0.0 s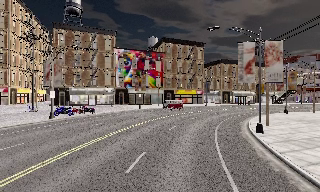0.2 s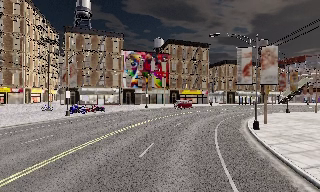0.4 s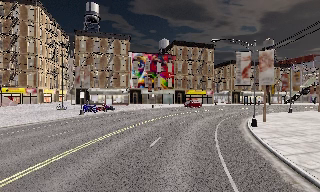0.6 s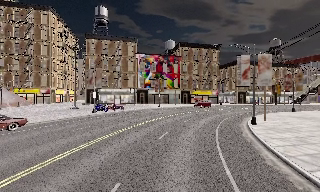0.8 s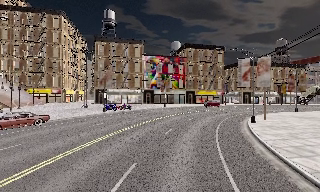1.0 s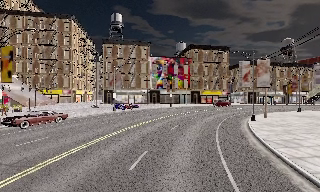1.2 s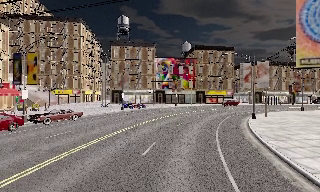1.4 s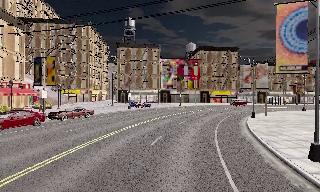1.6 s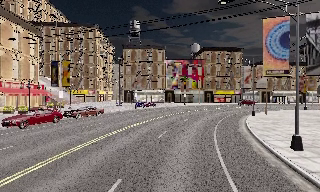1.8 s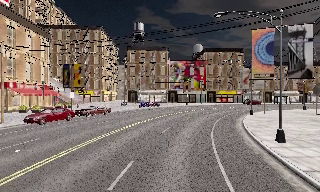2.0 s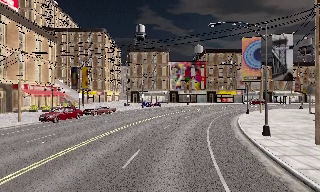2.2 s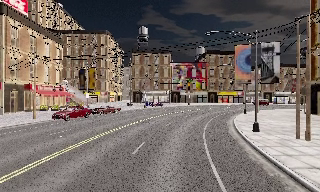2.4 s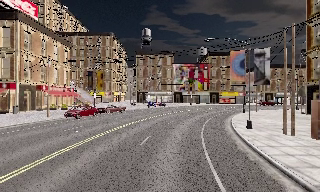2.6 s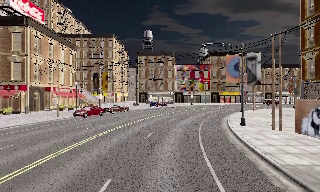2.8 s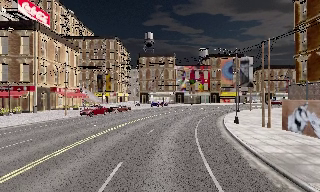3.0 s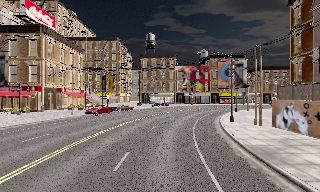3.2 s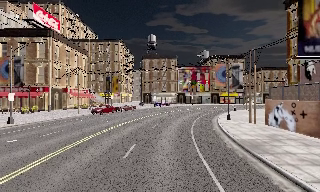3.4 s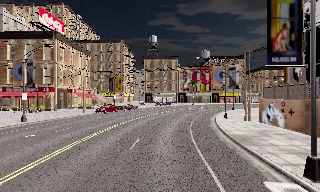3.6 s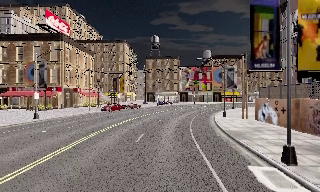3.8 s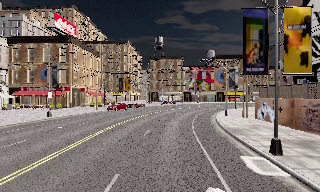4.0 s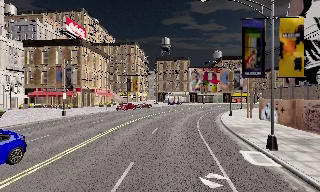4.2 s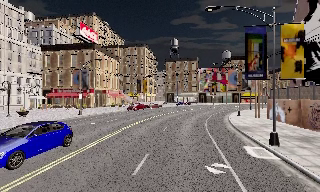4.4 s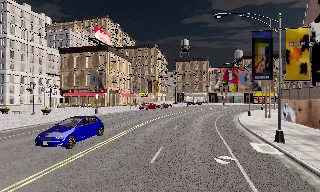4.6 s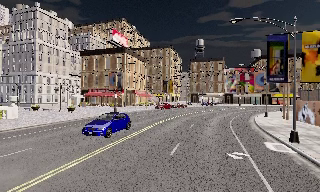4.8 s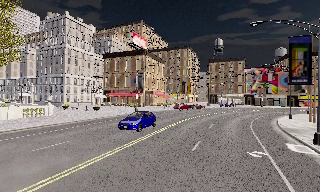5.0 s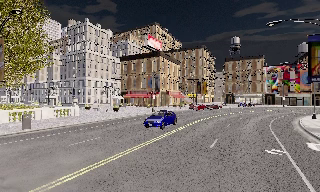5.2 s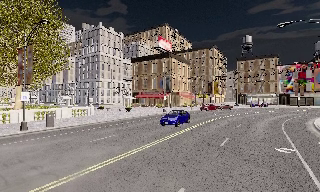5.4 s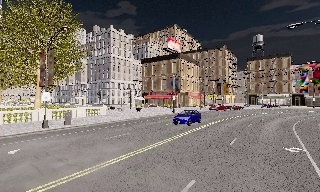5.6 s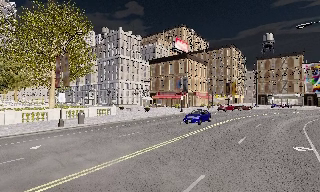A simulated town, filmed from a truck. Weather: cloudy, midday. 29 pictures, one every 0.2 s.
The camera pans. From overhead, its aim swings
counterclockwise.
The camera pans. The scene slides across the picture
to the right.
0.0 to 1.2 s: The camera pans to its left, which is counterclockwise from overhead, by about 10 degrees. It travels backward, about 9 m, so what stands in front gets smaller.
1.2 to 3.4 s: The camera travels backward, about 15 m, so what stands in front gets smaller.
3.4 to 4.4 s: The camera pans to its left, which is counterclockwise from overhead, by about 10 degrees. It travels backward, about 5 m, so what stands in front gets smaller.
4.4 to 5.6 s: The camera swings to its left by about 25 degrees, and the scene slides to the right. It travels backward, about 4.5 m, so what stands in front gets smaller. It loses speed.
The film runs backward here.
